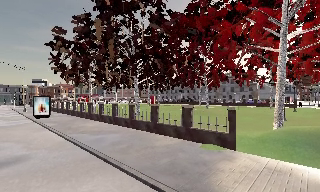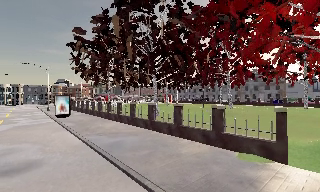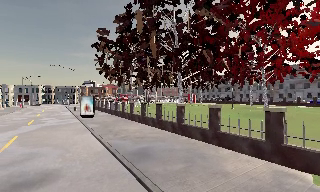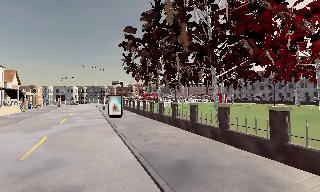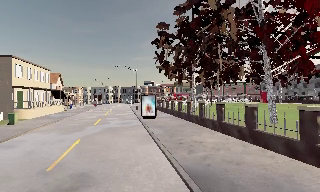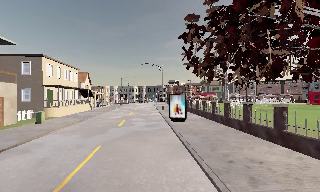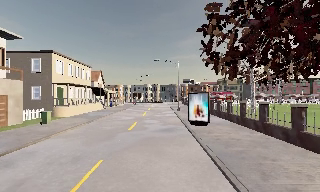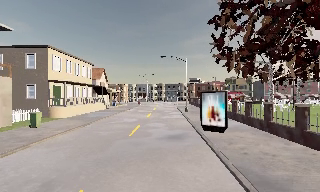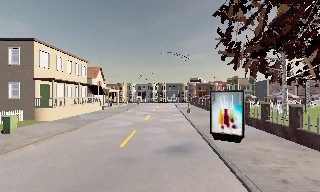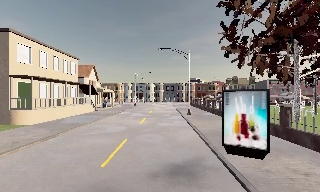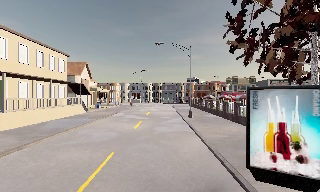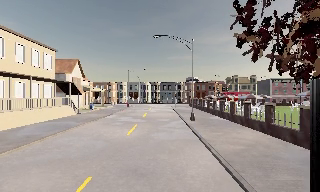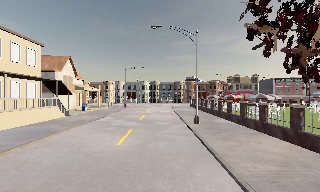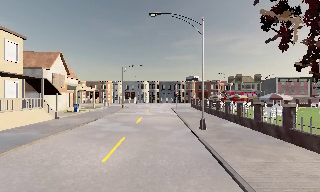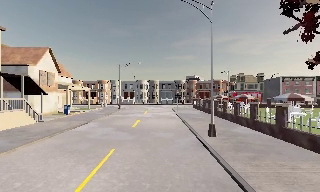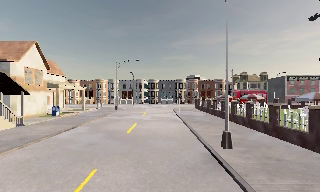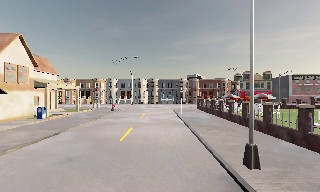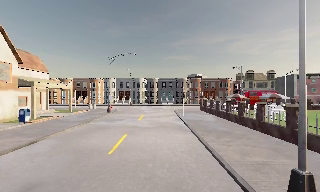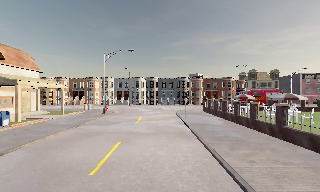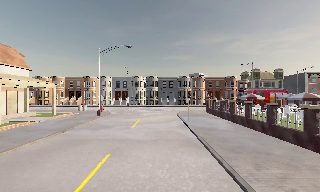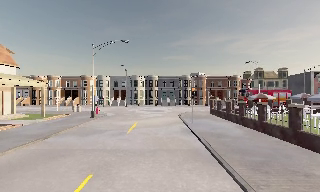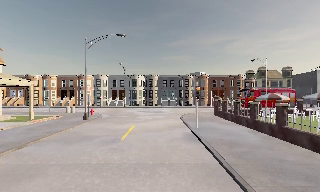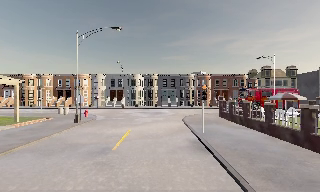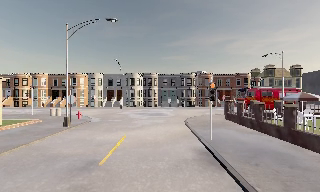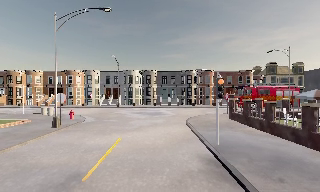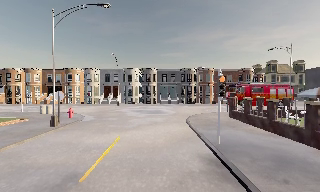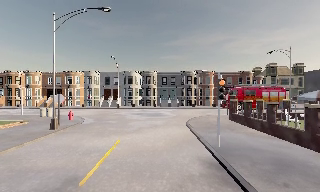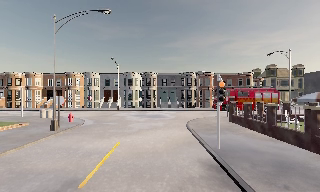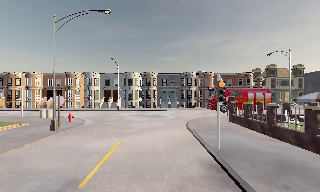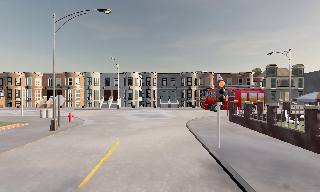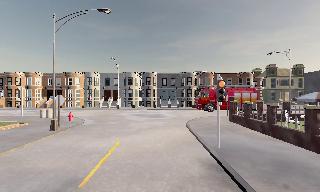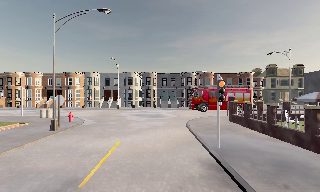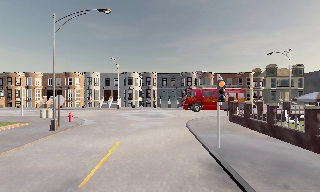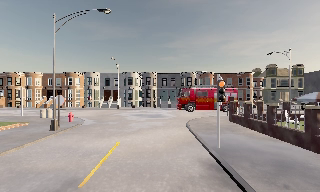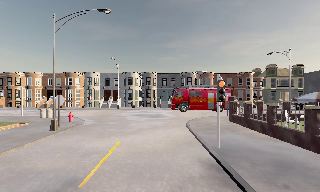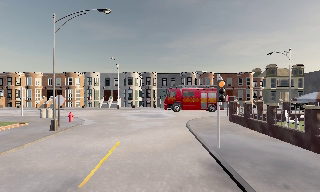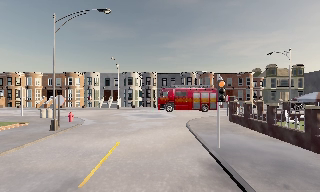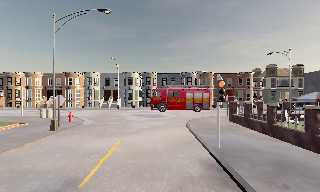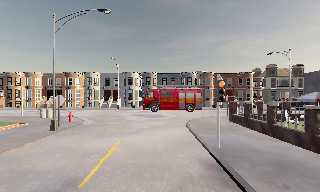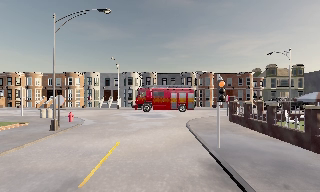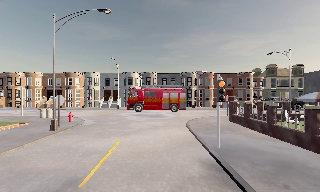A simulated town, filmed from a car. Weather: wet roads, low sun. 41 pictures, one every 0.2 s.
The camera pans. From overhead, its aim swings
counterclockwise.
The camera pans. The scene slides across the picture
to the right.
0.0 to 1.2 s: The scene slides to the right, as the camera pans about 45 degrees to its left. It travels forward, about 10 m.
1.2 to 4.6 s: The camera travels forward, about 30 m, so what stands in front looms larger.
4.6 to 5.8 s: The camera travels forward, about 1 m, so what stands in front looms larger. It loses speed.
5.8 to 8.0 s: The camera keeps its place and its aim.
The film runs forward here.
